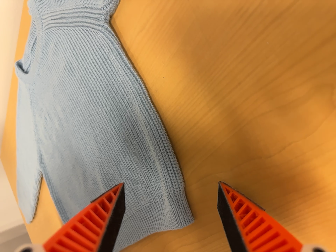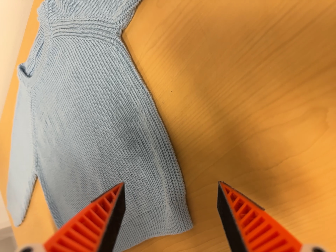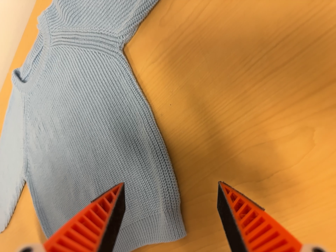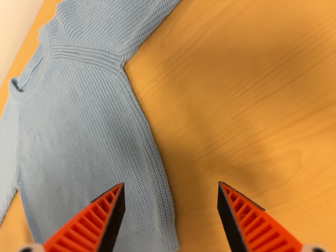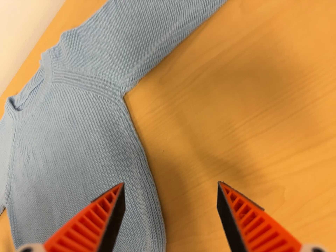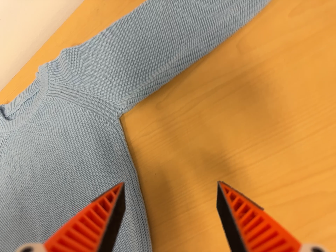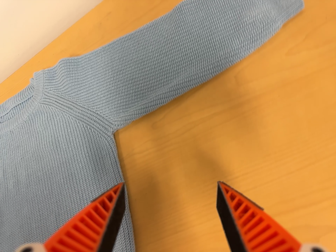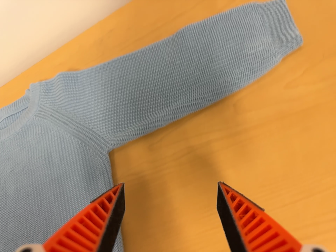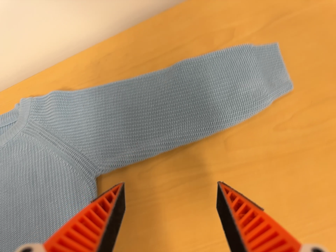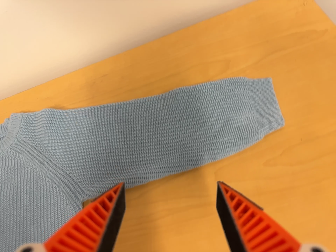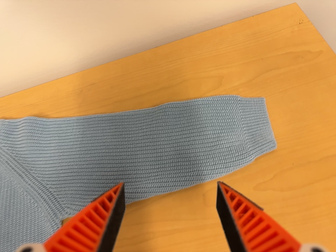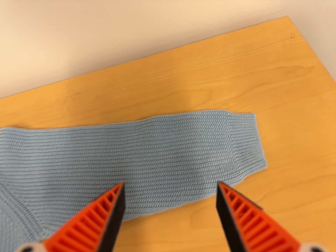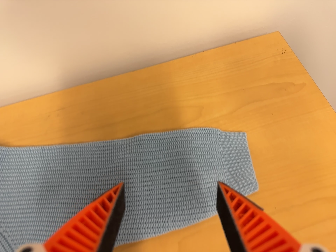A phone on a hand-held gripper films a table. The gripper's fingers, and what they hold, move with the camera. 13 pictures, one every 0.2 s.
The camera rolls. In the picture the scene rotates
clockwise.
The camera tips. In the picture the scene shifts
downward.
0.0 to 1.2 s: The camera pans to its right by about 20 degrees. It travels backward and to its left, about 16 cm, so what stands in front gets smaller. Its aim tips toward the top of its view by about 15 degrees, and the scene shifts downward. It rolls about its line of sight by about 20 degrees, and the scene rotates clockwise.
1.2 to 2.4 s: The camera swings to its right by about 15 degrees, and the scene slides to the left. It travels toward the top of its view, about 12 cm, so close, fixed things drift downward. Its aim tips toward the top of its view by about 10 degrees, and the scene shifts downward. It rolls about its line of sight by about 15 degrees, and the scene rotates clockwise.
The film runs backward here.
